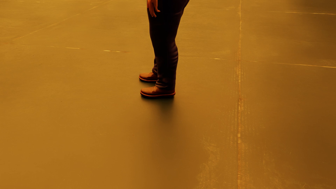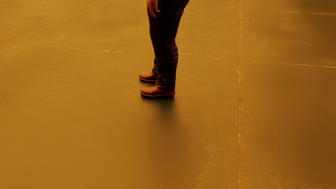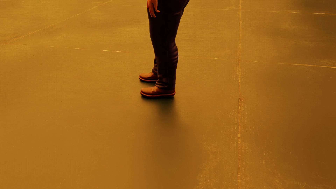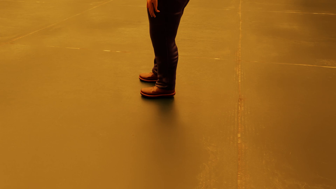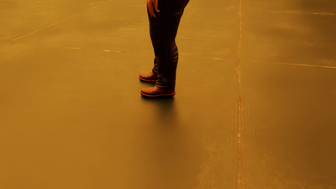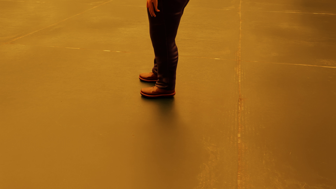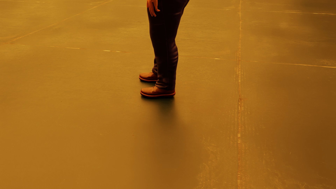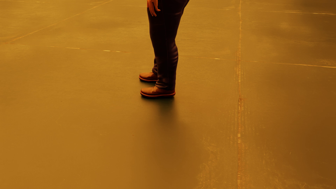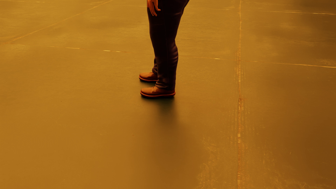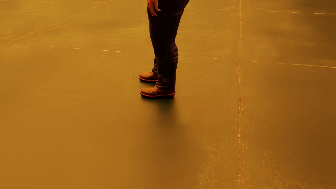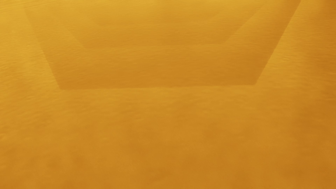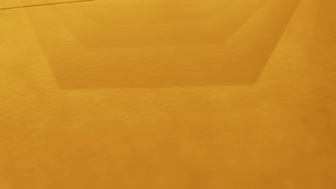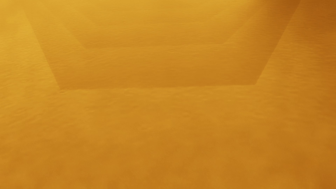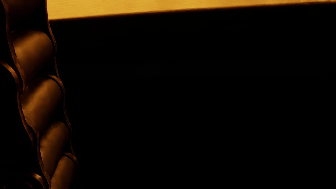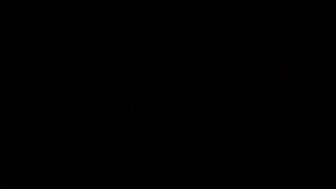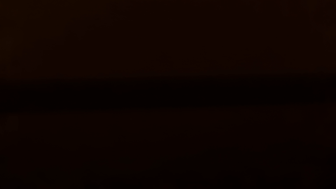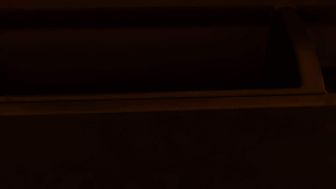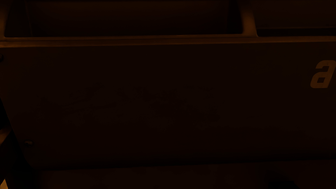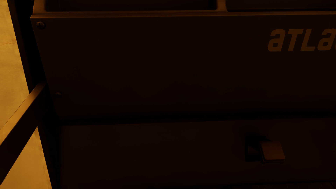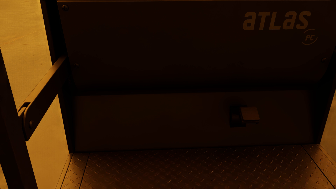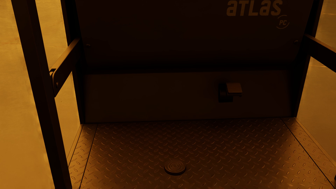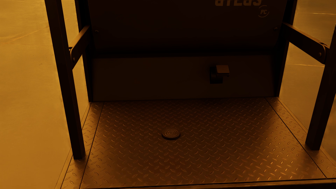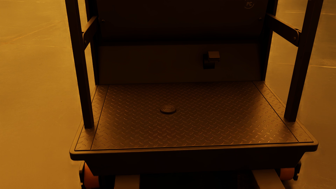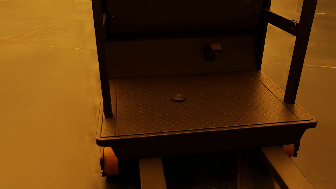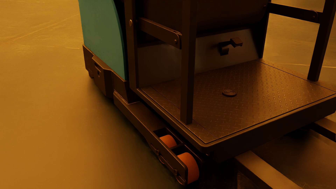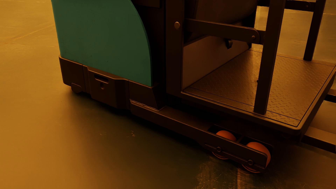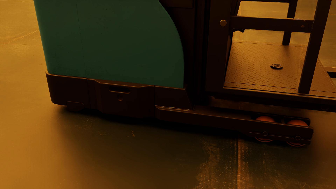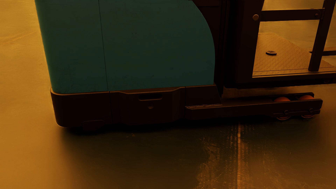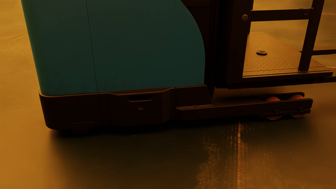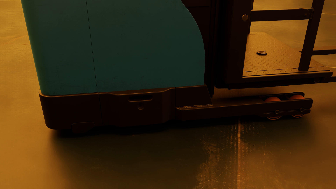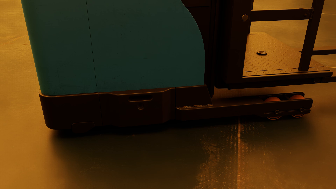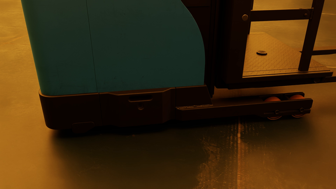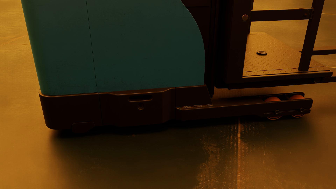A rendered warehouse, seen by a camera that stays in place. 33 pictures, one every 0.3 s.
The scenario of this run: Near miss between a forklift and a person.
